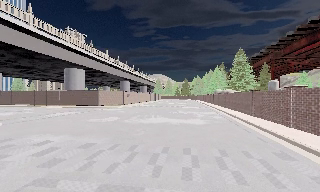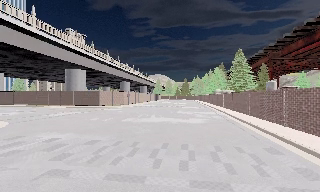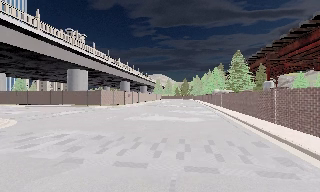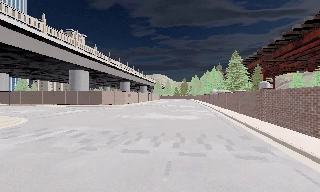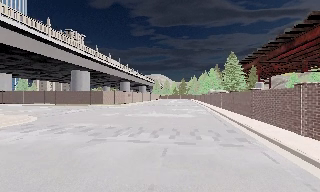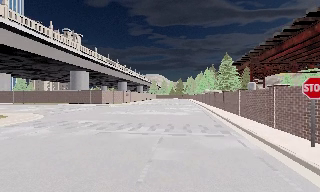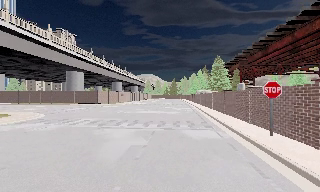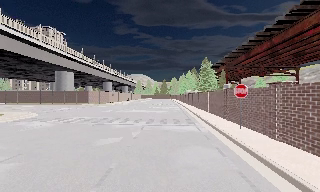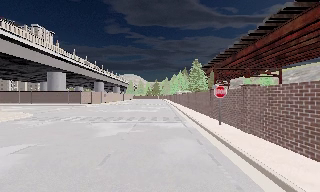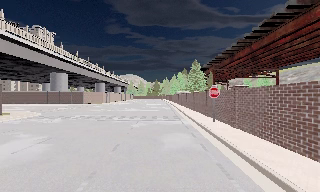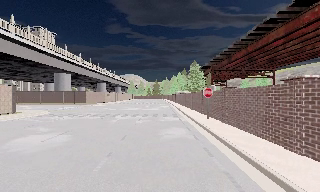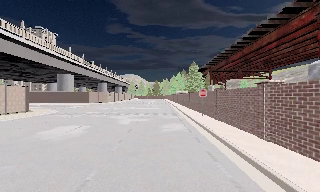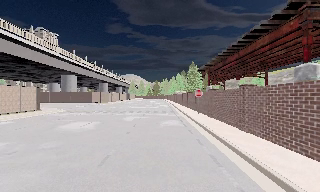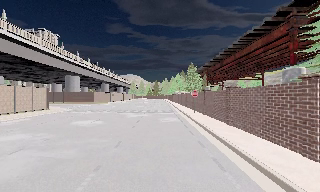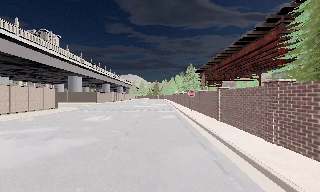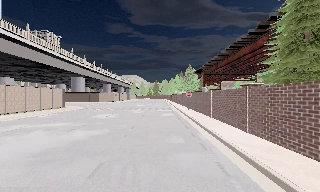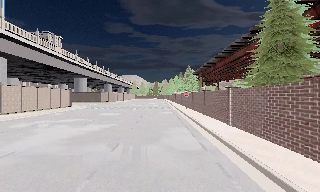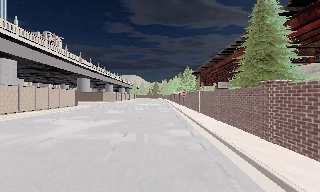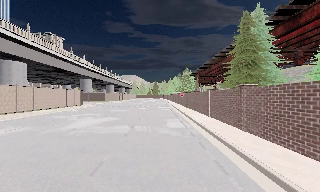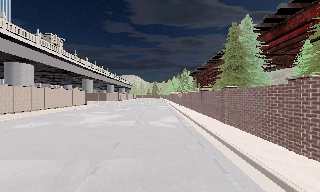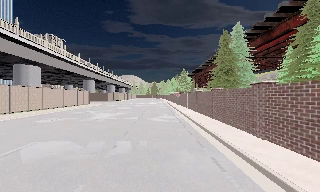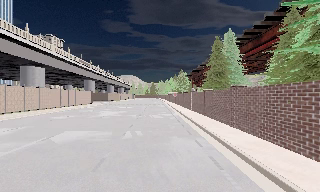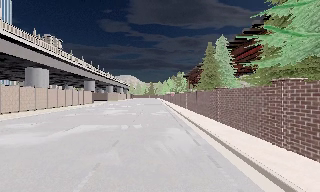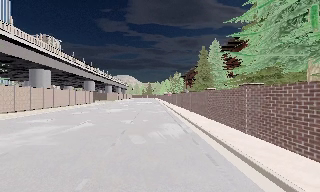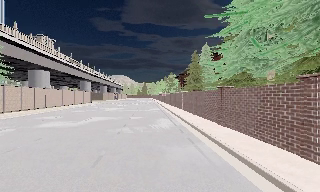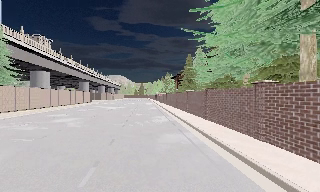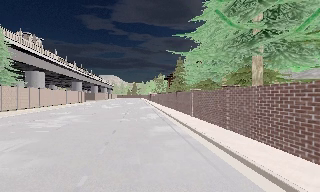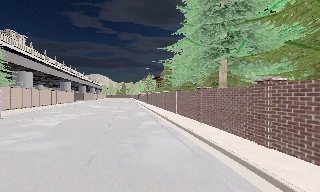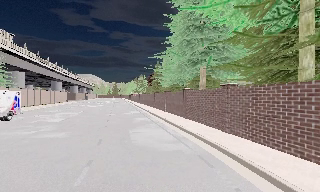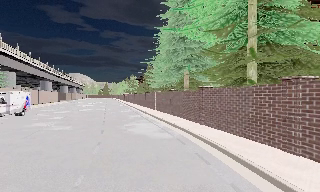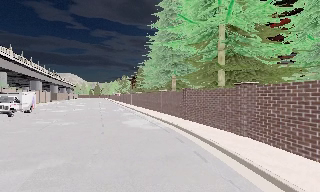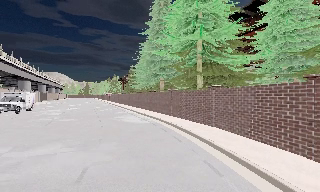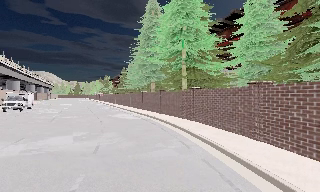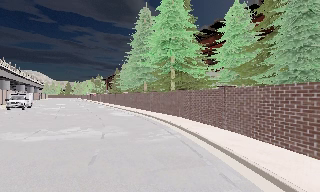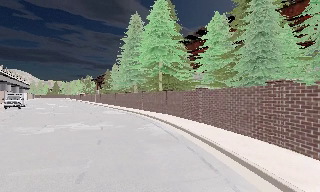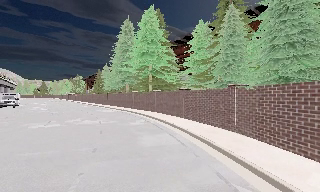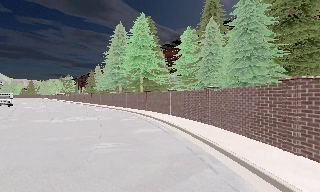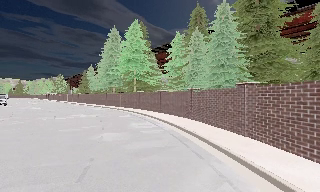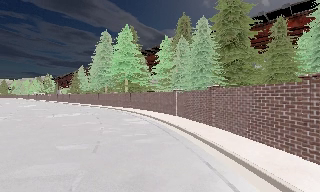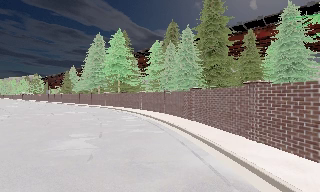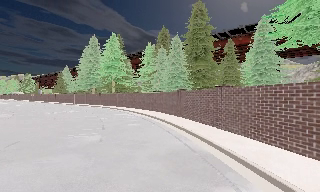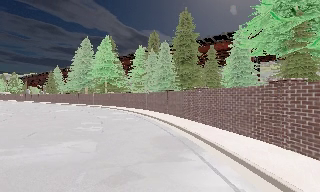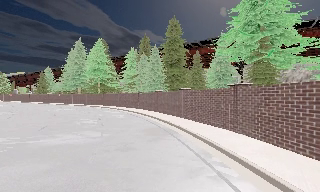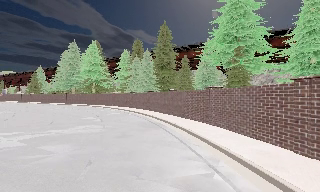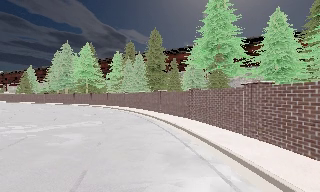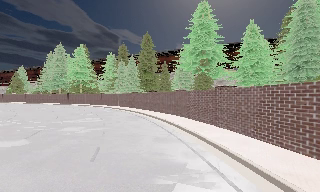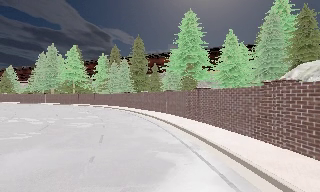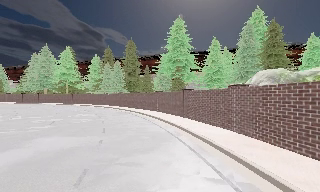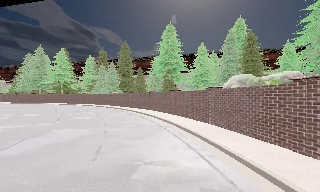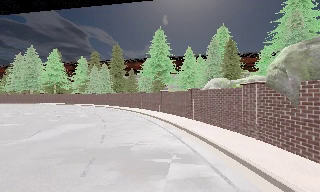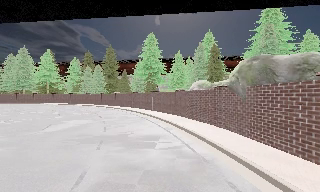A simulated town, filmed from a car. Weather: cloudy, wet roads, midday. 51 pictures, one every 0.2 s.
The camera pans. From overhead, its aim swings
clockwise.
The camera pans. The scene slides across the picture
to the left.
0.0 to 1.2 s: The camera travels backward, about 7 m, so what stands in front gets smaller. It gains speed.
1.2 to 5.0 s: The camera swings to its right by about 10 degrees, and the scene slides to the left. It travels backward, about 35 m, so what stands in front gets smaller.
5.0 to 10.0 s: The camera pans to its right, which is clockwise from overhead, by about 75 degrees. It travels backward, about 50 m.
The film runs backward here.
